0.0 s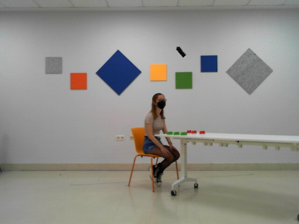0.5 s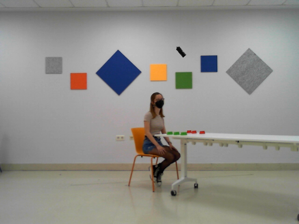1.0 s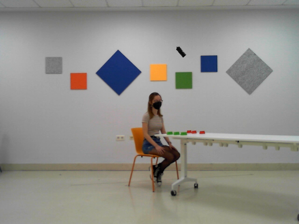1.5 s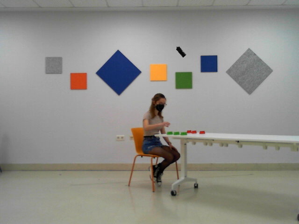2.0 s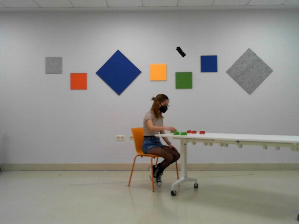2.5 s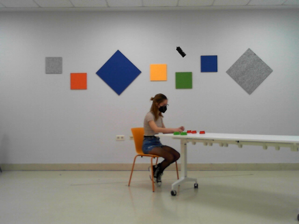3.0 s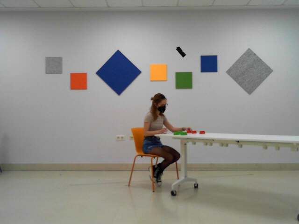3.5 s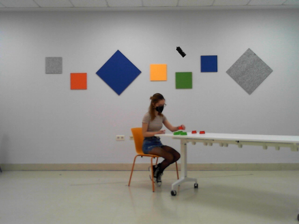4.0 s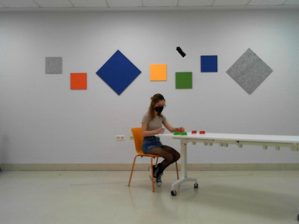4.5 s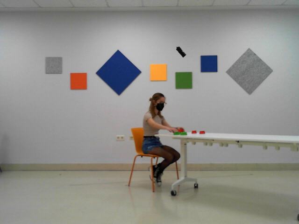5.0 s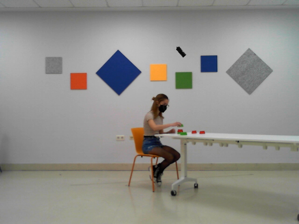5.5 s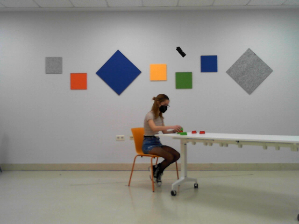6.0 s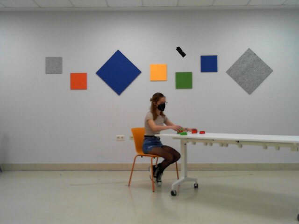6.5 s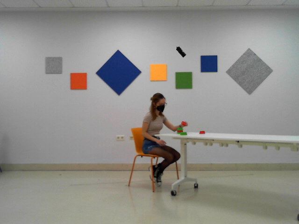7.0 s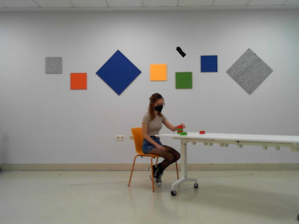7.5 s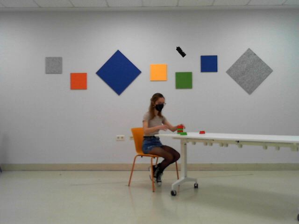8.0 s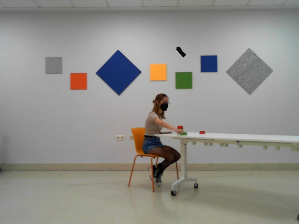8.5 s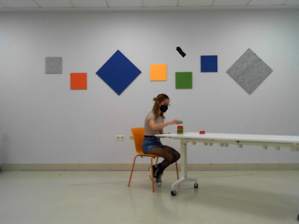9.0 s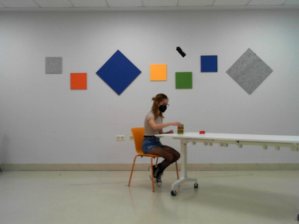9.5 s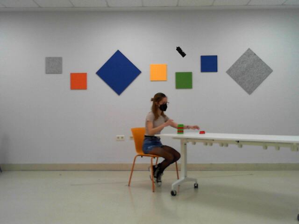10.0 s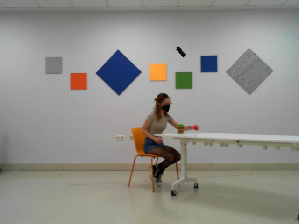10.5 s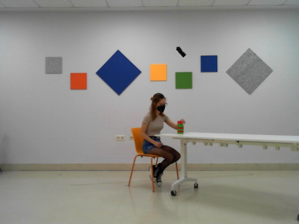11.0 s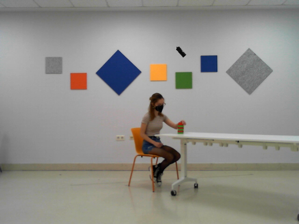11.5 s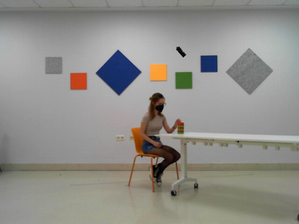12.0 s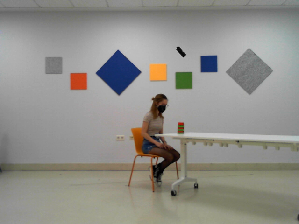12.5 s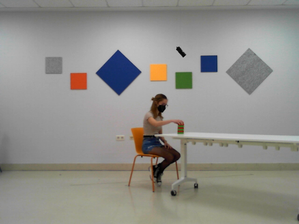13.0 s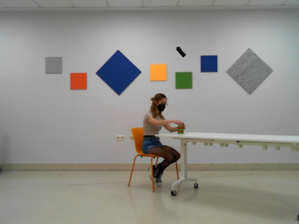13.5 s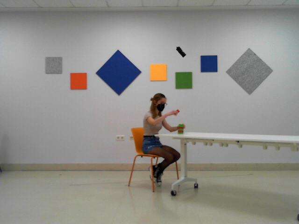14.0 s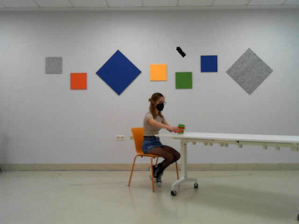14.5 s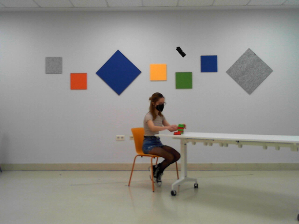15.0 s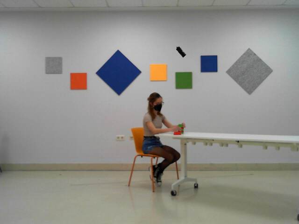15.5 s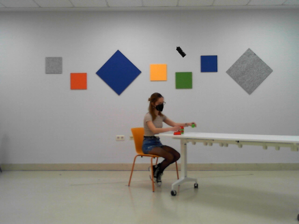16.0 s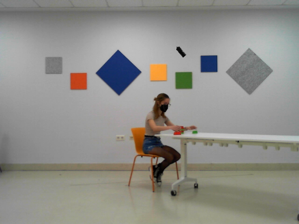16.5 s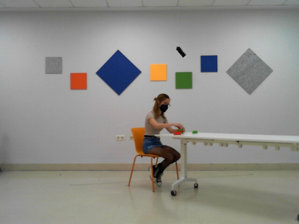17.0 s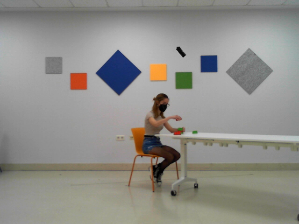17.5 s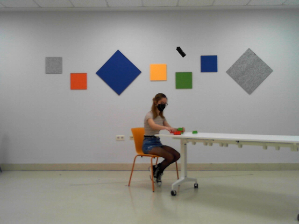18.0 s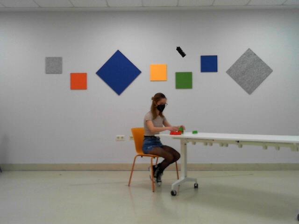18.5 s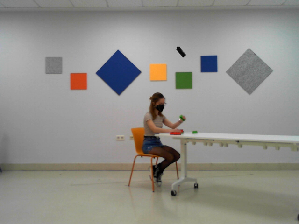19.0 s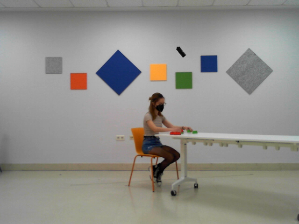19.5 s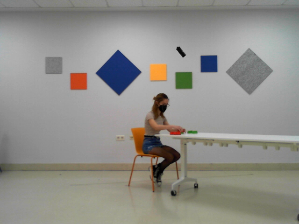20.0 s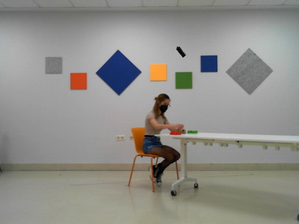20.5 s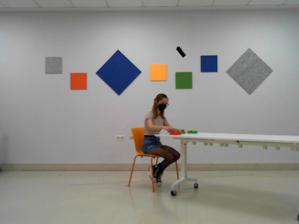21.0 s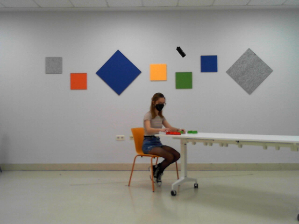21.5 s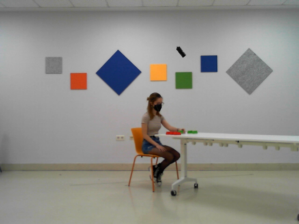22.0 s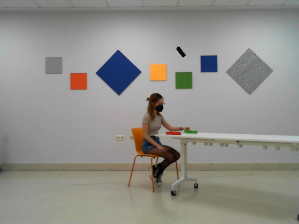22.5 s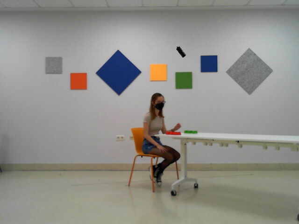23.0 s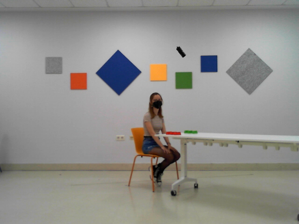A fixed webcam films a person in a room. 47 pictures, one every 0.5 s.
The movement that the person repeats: Assemble and disassemble a 6-piece LEGO tower.
